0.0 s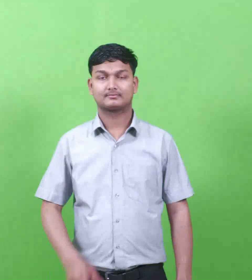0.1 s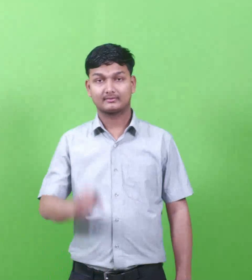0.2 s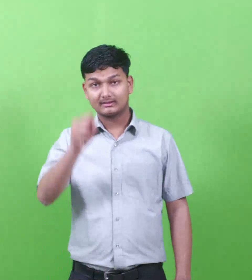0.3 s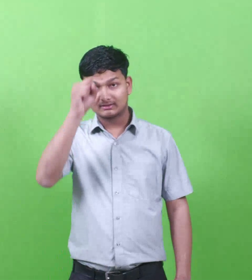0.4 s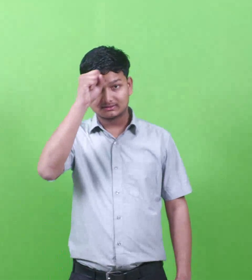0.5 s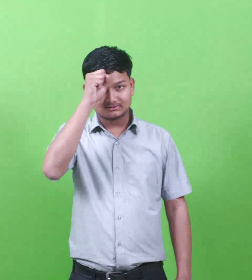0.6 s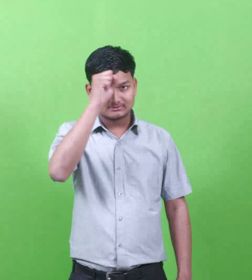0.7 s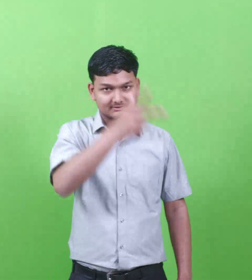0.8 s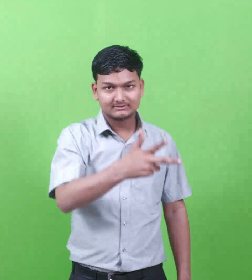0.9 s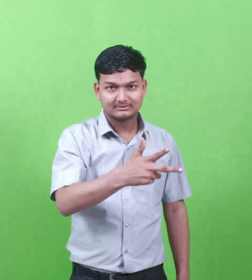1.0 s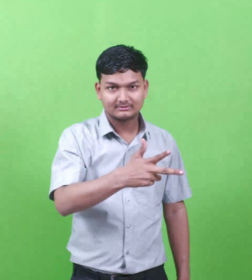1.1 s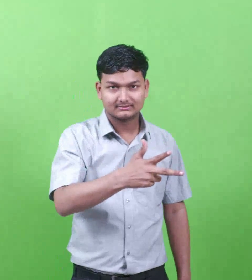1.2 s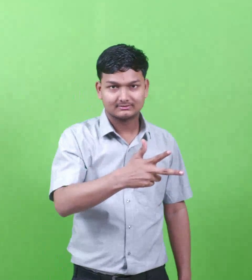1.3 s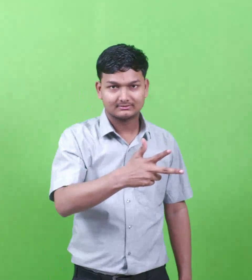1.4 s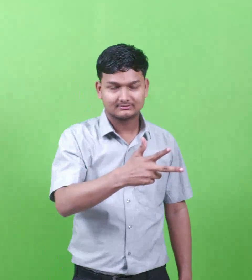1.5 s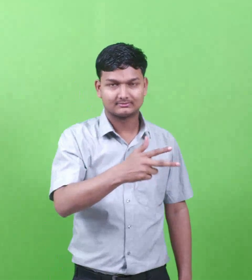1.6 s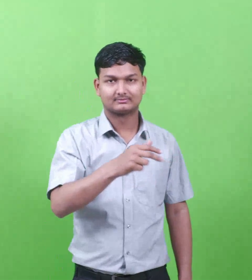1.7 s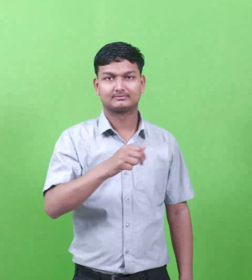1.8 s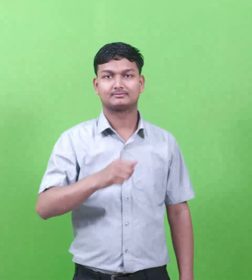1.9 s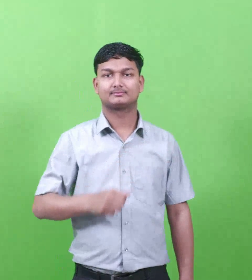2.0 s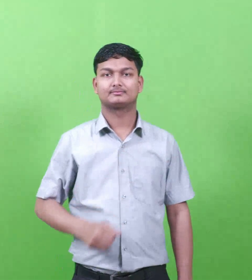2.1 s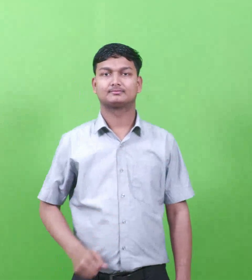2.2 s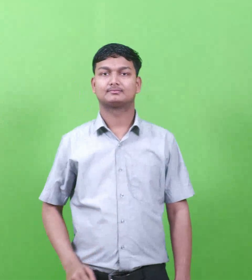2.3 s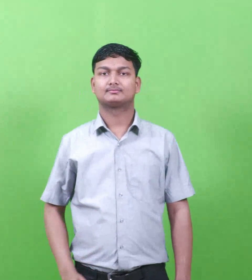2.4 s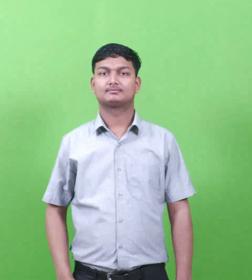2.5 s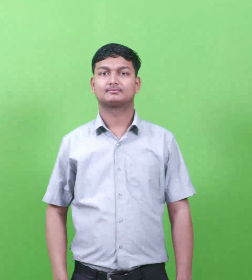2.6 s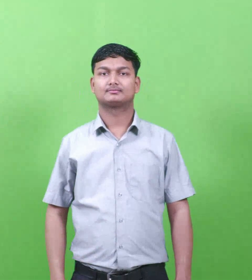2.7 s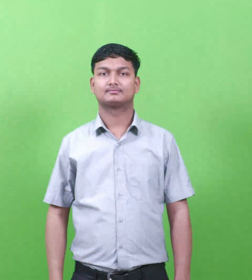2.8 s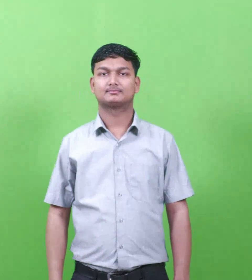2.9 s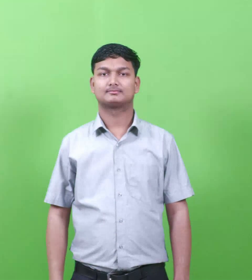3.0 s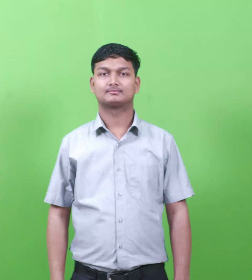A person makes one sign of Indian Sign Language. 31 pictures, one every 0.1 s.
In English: meroz
